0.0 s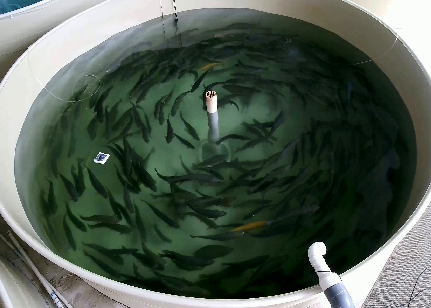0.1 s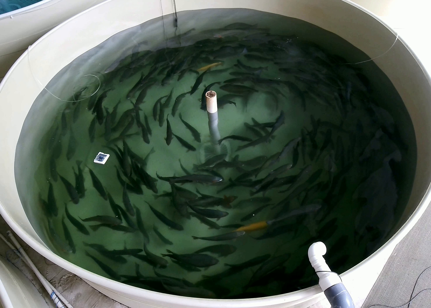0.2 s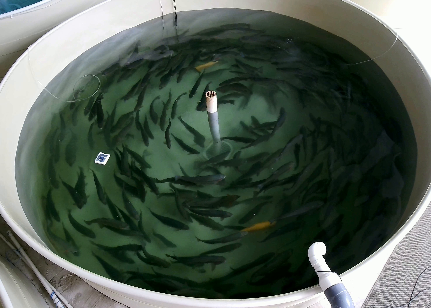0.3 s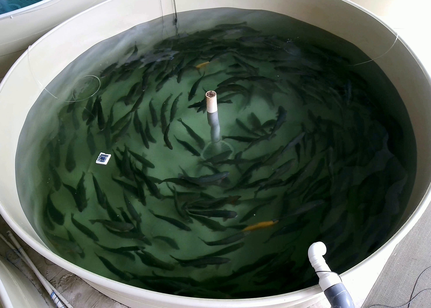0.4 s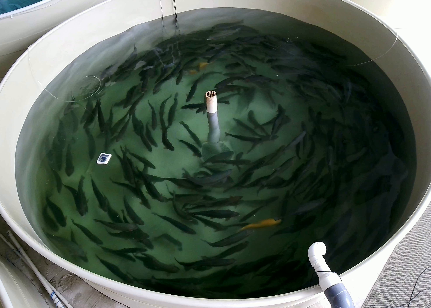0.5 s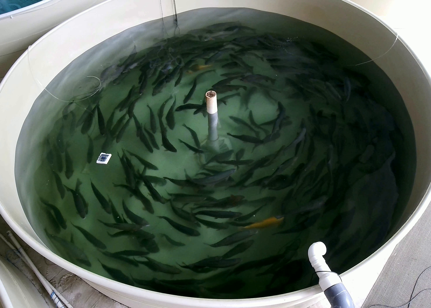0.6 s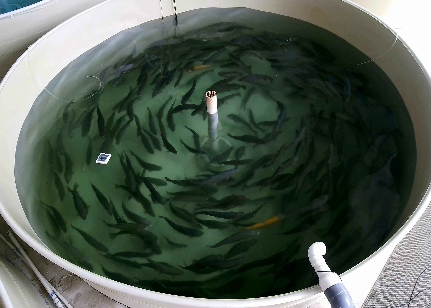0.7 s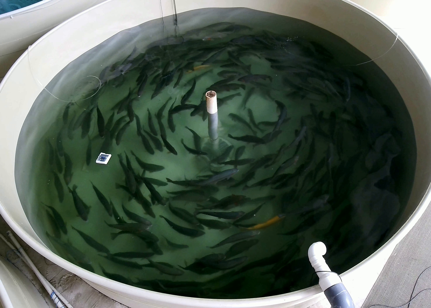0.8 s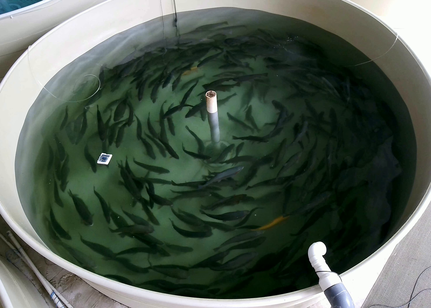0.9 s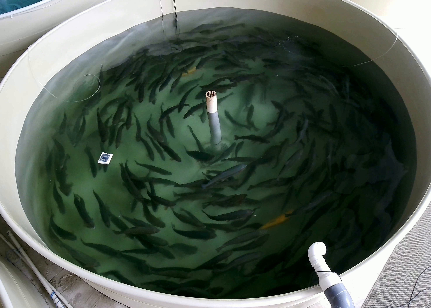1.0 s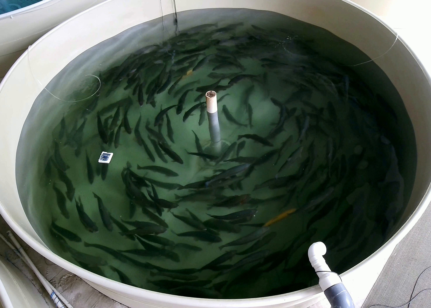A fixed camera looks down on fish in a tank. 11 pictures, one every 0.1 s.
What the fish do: Normal cruising.
